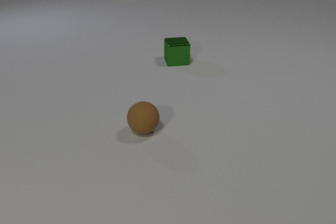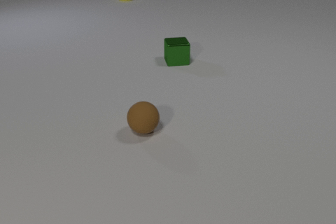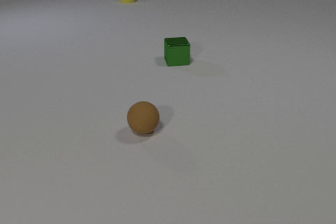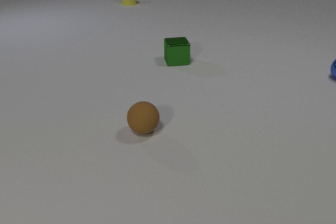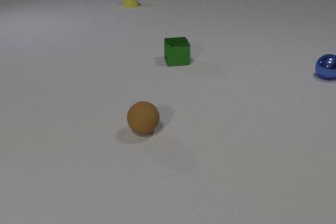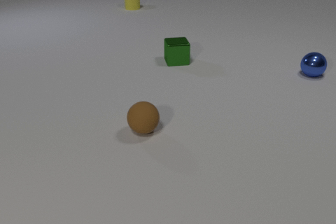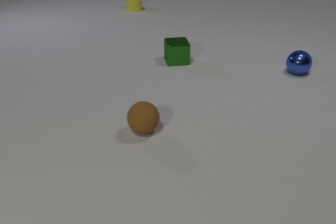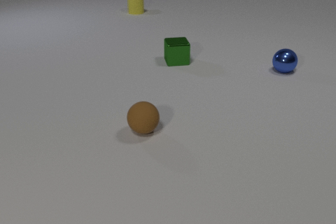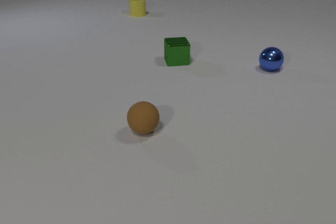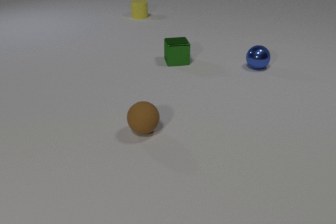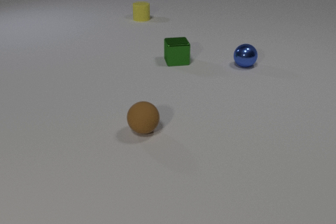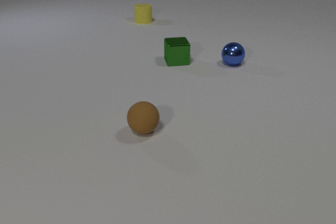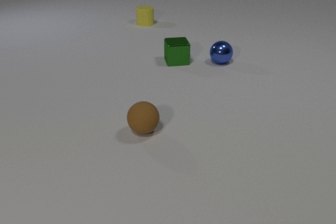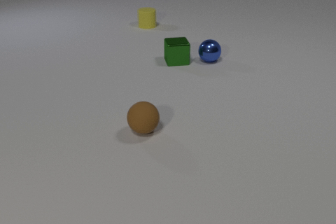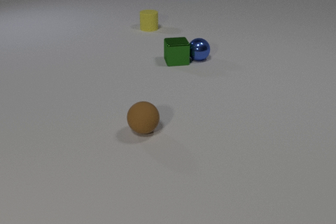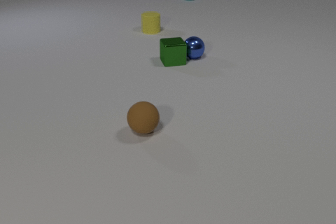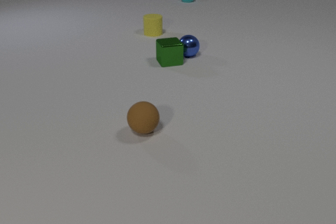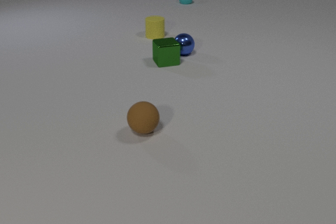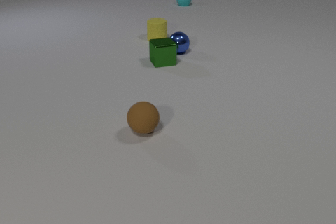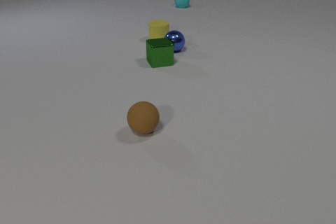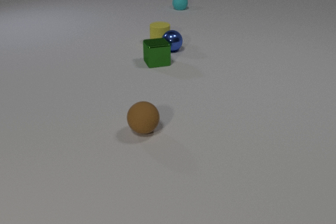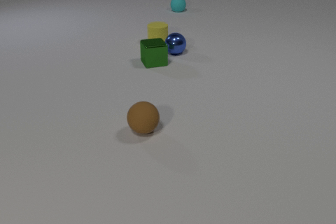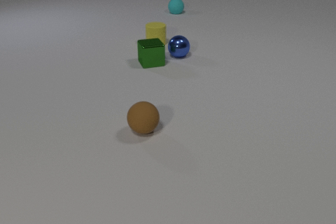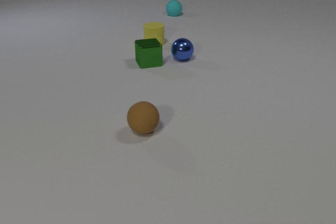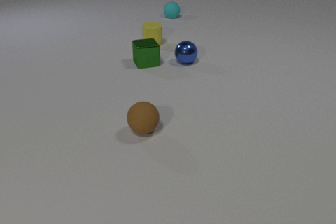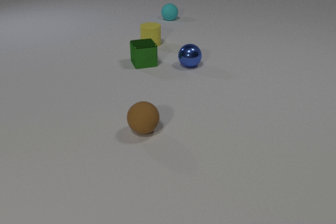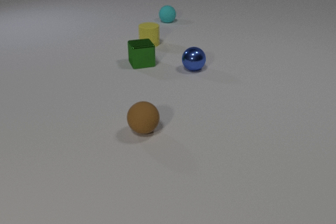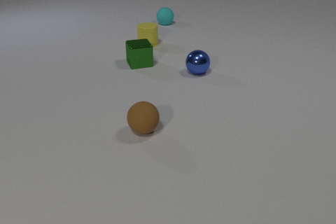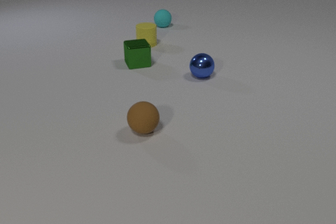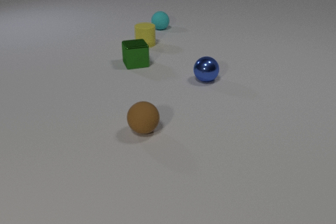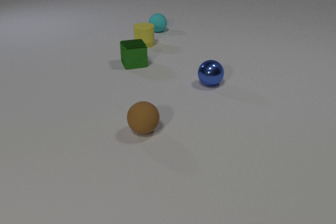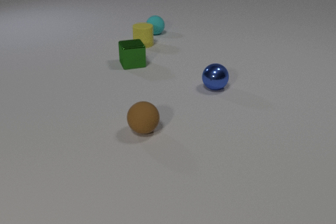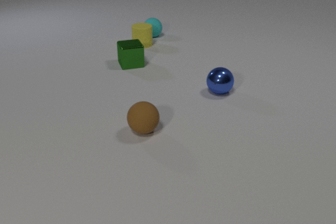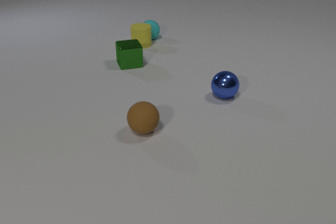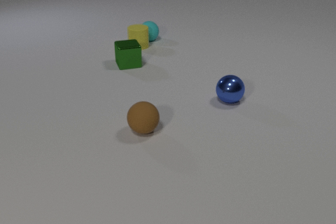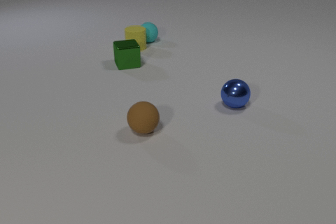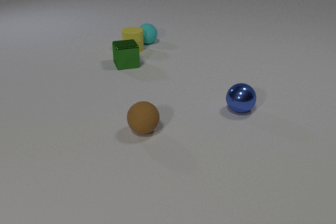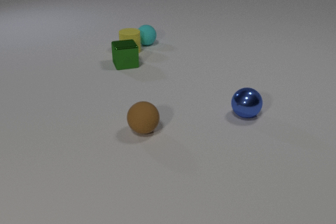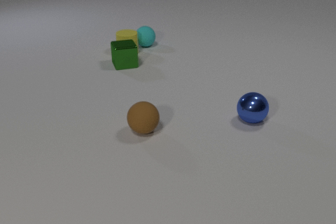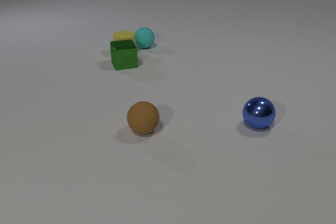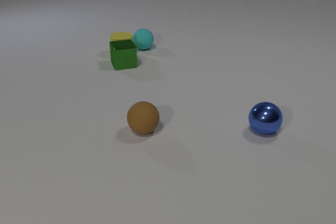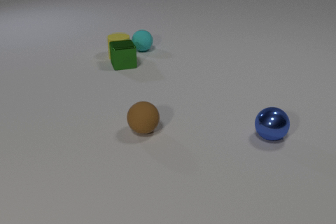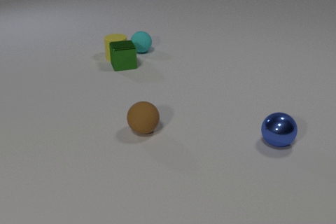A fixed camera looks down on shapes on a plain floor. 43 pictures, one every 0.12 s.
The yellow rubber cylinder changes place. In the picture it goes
toward the camera.
The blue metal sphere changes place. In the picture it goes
toward the camera.
0.00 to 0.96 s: The blue metal sphere comes in at the right edge, rolls to the left. The yellow rubber cylinder slides toward the camera.
0.96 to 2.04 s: The blue metal sphere rolls to the left. The green metal cube slides to the left. The cyan rubber sphere comes in at the top edge, rolls toward the camera. The yellow rubber cylinder slides toward the camera. The blue metal sphere and the green metal cube collide.
2.04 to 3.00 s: The blue metal sphere rolls toward the camera. The green metal cube slides to the left. The cyan rubber sphere rolls toward the camera. The yellow rubber cylinder slides toward the camera. The blue metal sphere and the yellow rubber cylinder collide.
3.00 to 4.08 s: The blue metal sphere rolls toward the camera and to the right. The green metal cube slides to the left. The cyan rubber sphere rolls toward the camera. The yellow rubber cylinder slides to the left and toward the camera. The cyan rubber sphere and the yellow rubber cylinder collide.
4.08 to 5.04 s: The blue metal sphere rolls toward the camera and to the right. The green metal cube slides to the left. The cyan rubber sphere rolls toward the camera. The yellow rubber cylinder slides toward the camera and to the left. The green metal cube and the yellow rubber cylinder collide.
Are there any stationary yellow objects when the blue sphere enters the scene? no.
What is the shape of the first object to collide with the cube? sphere.
Are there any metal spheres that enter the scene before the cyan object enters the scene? yes.
